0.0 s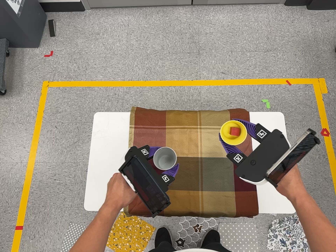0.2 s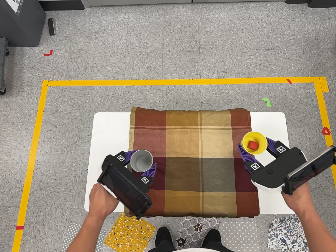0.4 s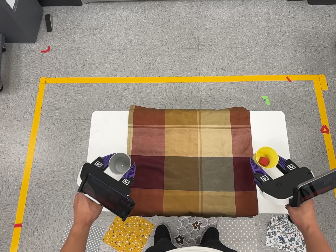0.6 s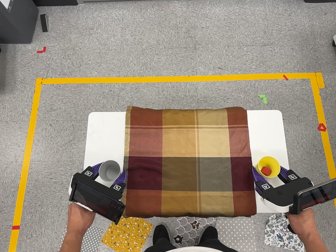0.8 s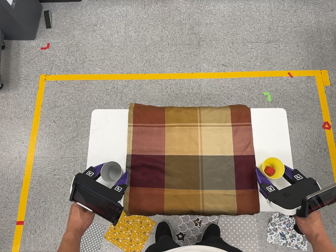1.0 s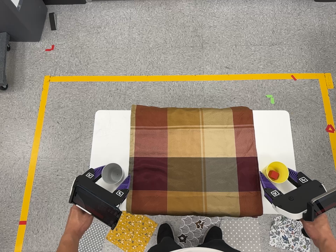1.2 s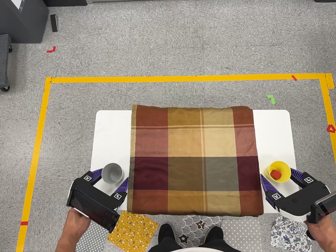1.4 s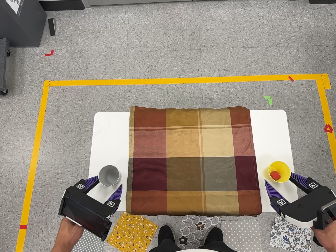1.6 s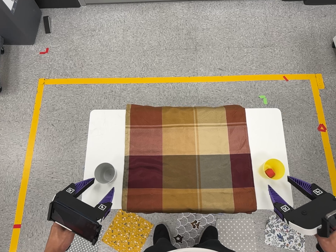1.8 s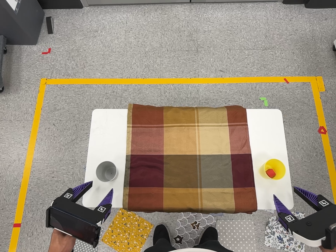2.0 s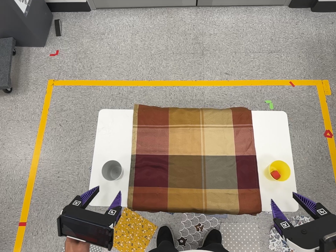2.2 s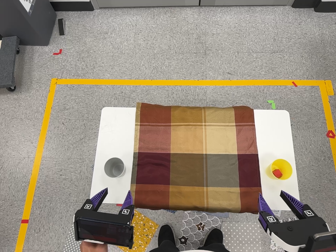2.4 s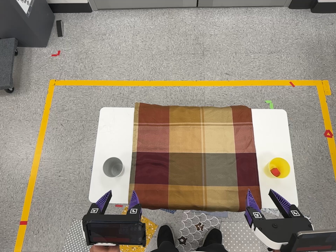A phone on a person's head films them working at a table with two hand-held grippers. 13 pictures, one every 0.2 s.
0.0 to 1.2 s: The camera shifts only a little, or ends up much as it began.
1.2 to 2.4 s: The camera travels toward the bottom of its view, about 6 cm, so close, fixed things drift upward.
The film runs backward here.
